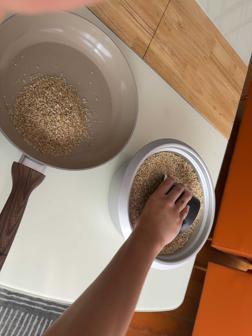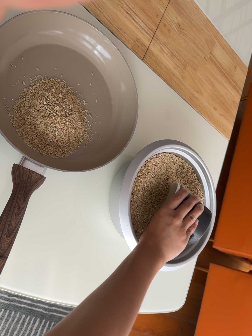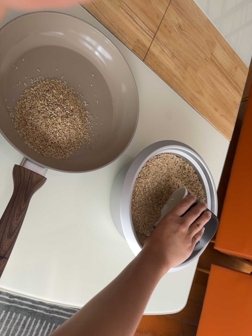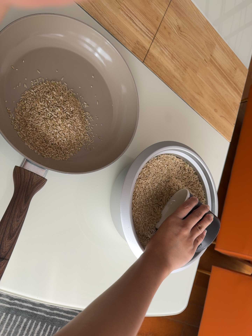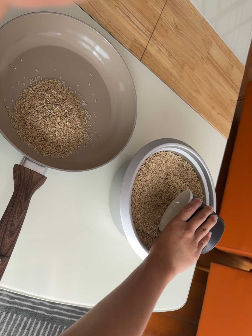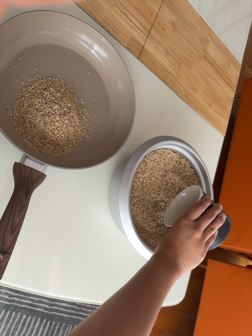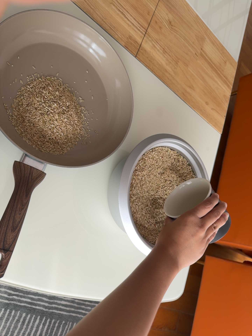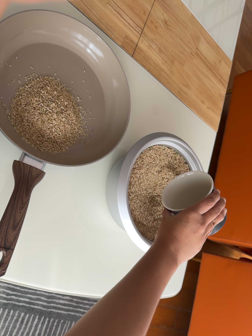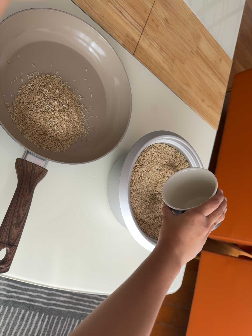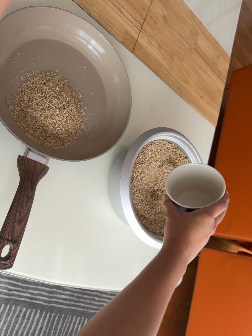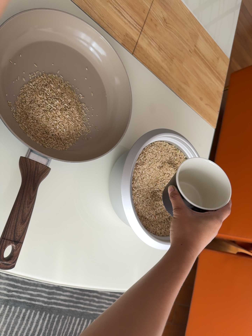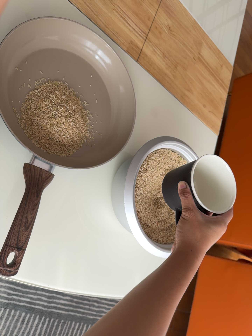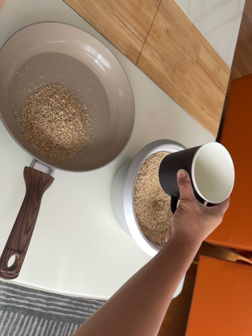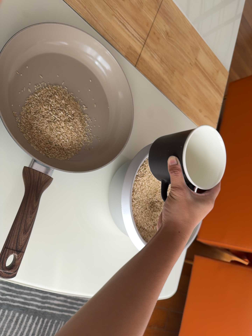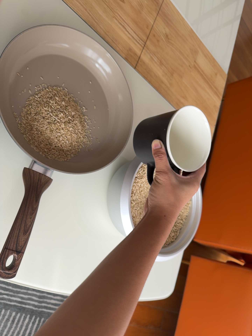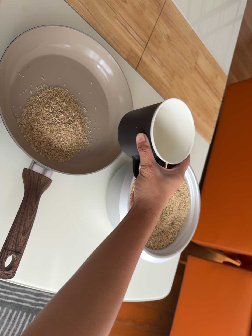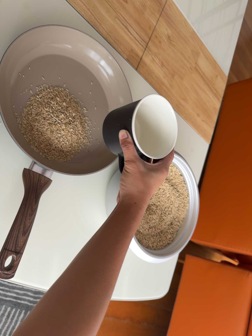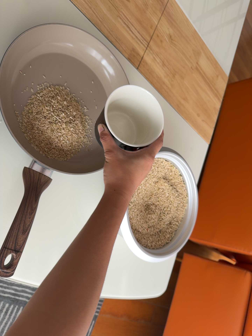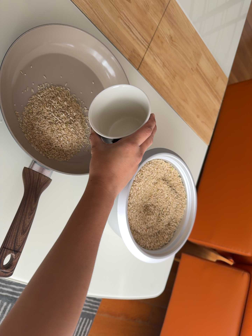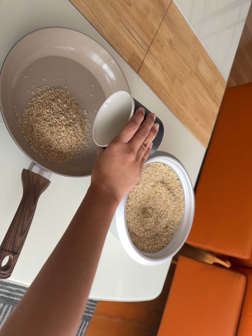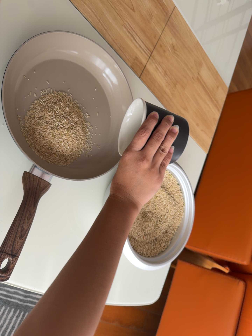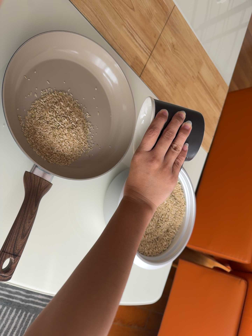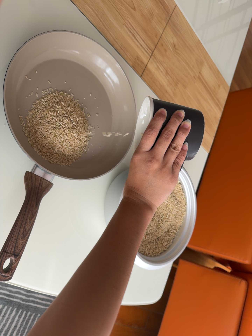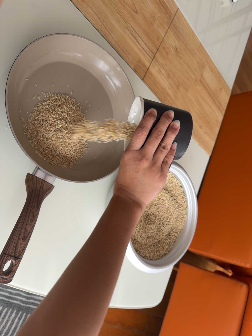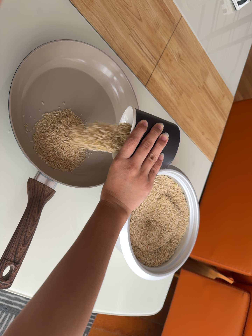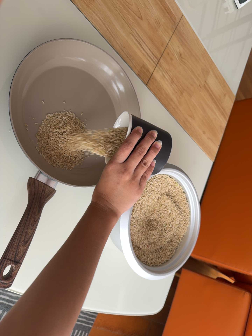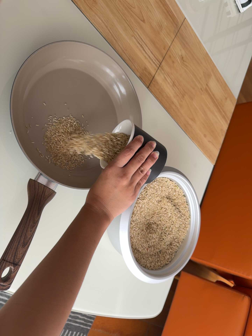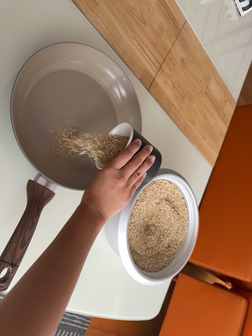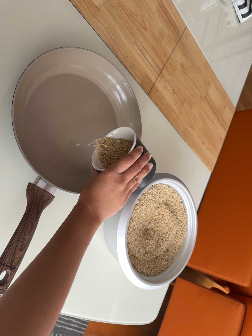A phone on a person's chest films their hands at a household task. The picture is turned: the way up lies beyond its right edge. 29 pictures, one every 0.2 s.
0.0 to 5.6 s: The camera travels backward and to its left, about 9 cm, so what stands in front gets smaller.
The film runs backward here.
